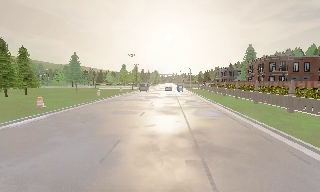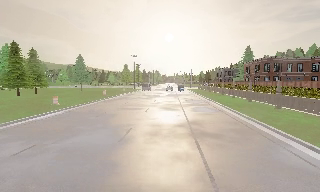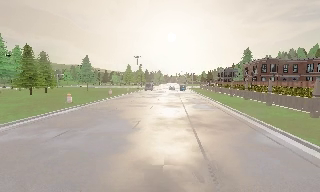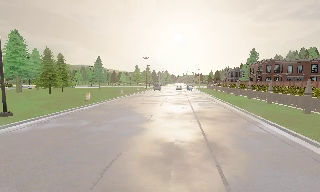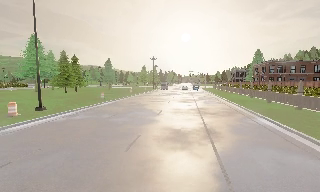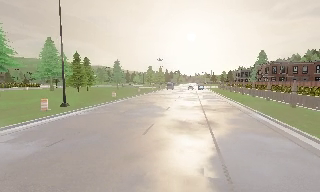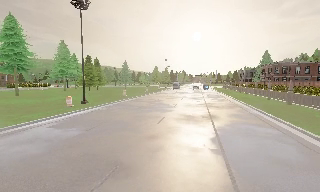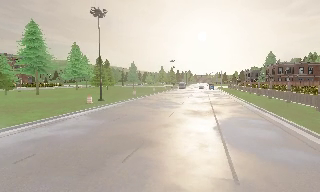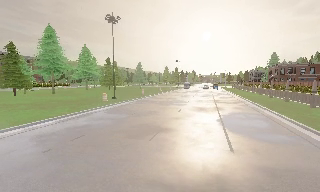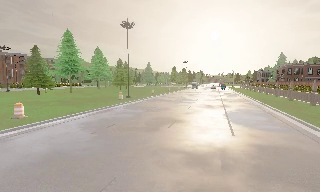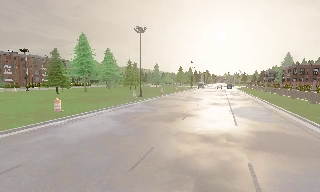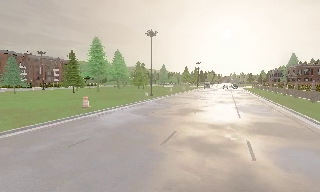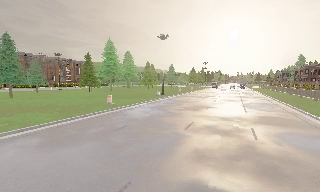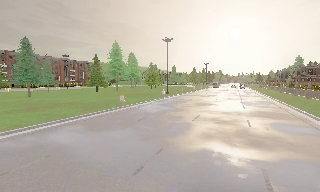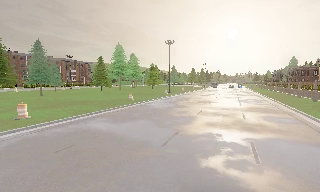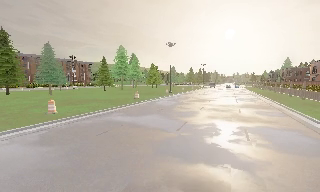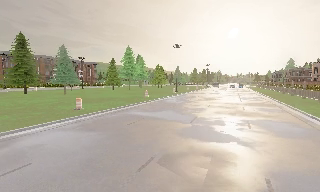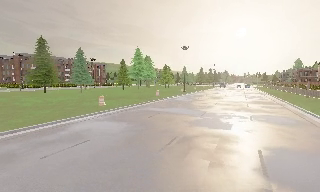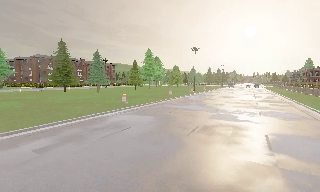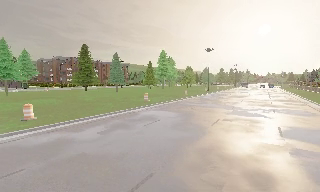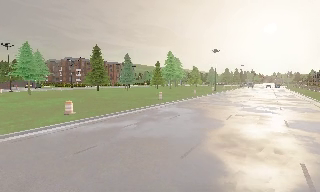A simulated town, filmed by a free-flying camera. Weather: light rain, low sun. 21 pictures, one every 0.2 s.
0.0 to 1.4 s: The camera swings to its left by about 10 degrees, and the scene slides to the right. It travels backward, about 14 m, so what stands in front gets smaller.
1.4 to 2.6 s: The camera travels backward, about 14 m, so what stands in front gets smaller.
2.6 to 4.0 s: The camera travels backward and to its left, about 16 m, so what stands in front gets smaller.
The film runs backward here.
